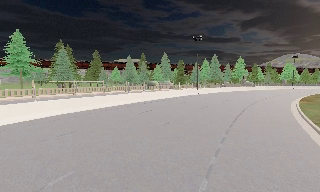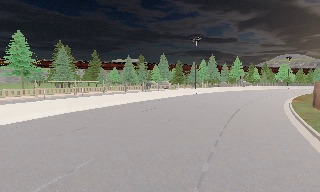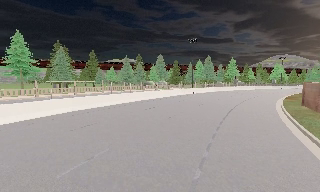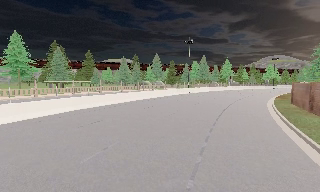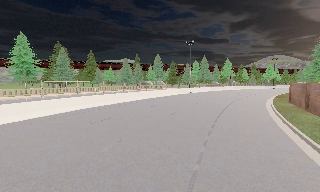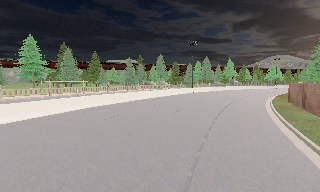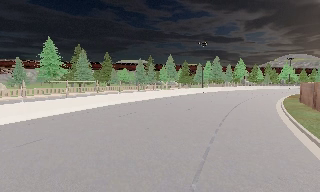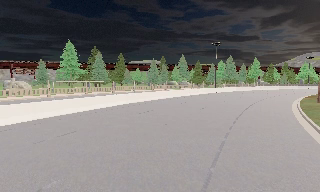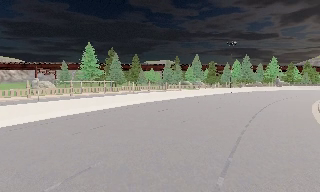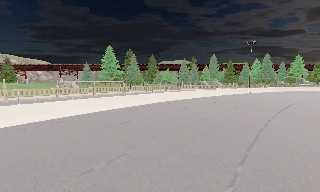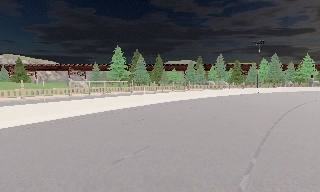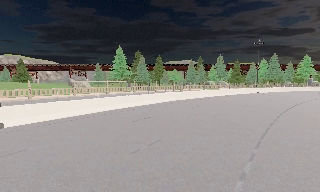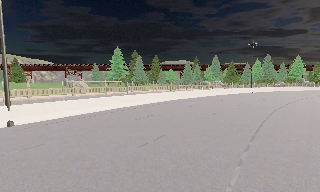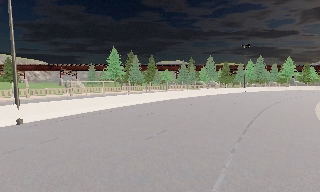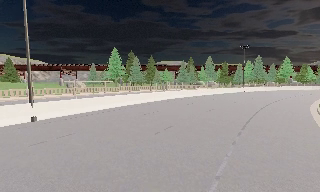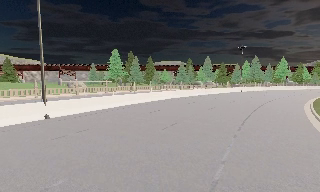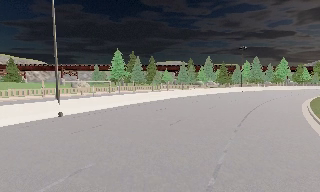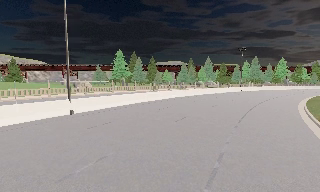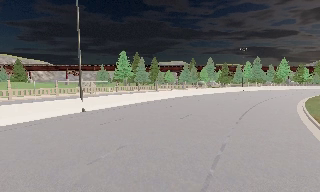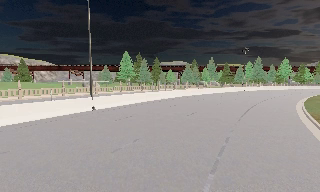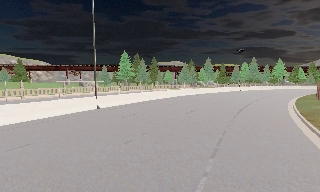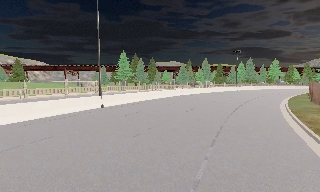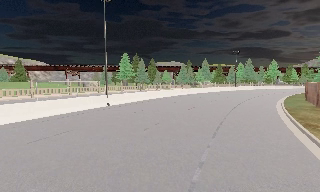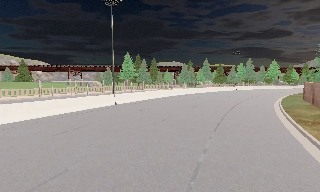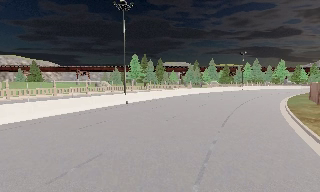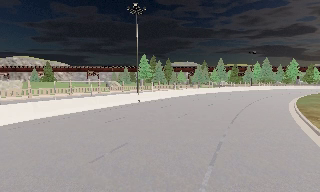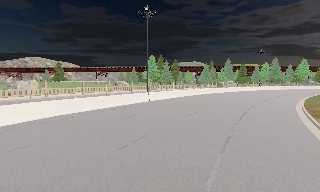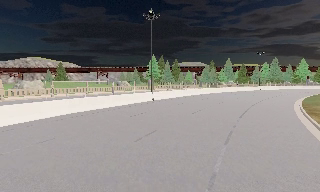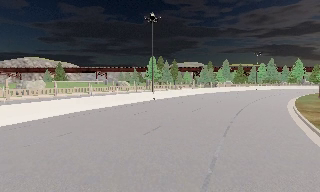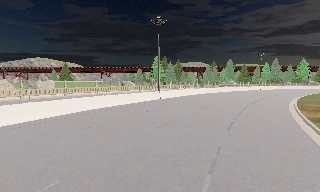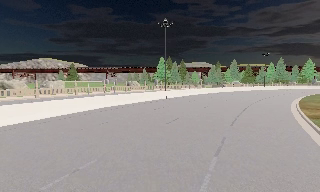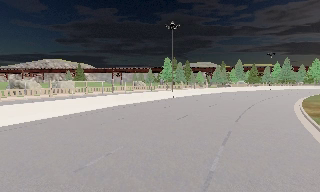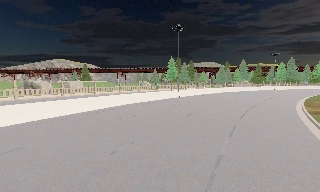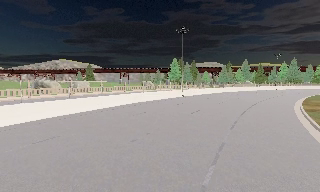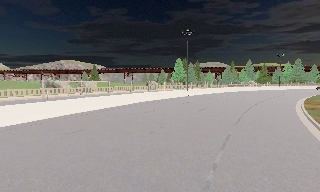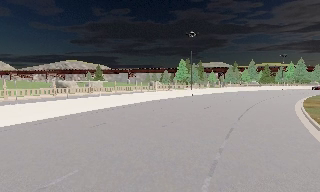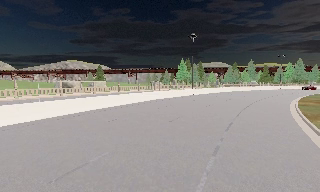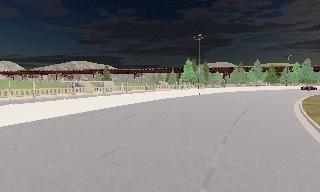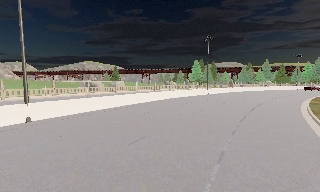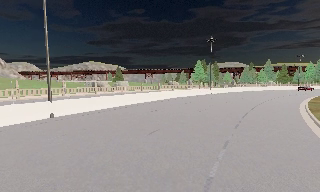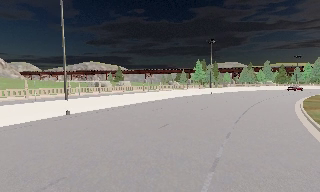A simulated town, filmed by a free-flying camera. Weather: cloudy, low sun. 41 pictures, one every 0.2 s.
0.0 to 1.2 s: The camera travels backward, about 6 m, so what stands in front gets smaller.
1.2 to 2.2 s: The camera swings to its left by about 15 degrees, and the scene slides to the right. It travels backward and to its left, about 4.5 m, so what stands in front gets smaller.
2.2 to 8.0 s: The camera swings to its left by about 10 degrees, and the scene slides to the right. It travels backward and to its left, about 30 m, so what stands in front gets smaller.
The film runs backward here.
